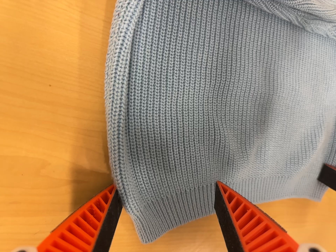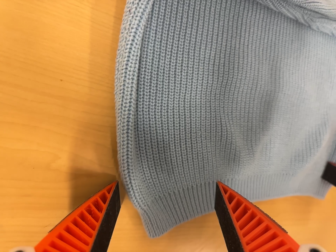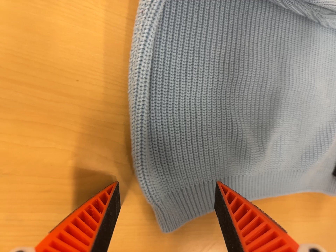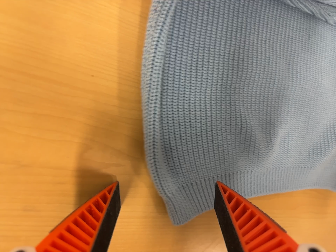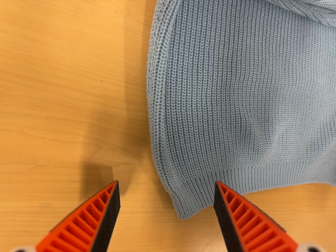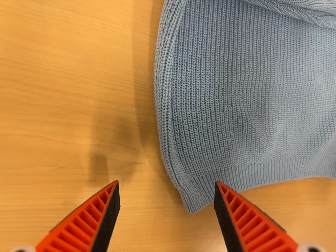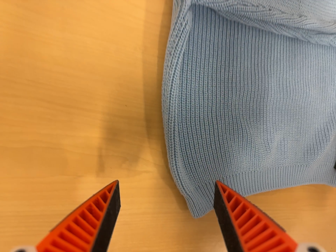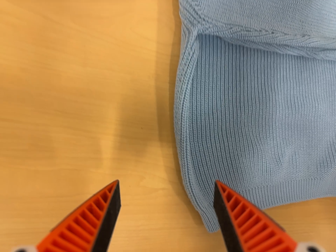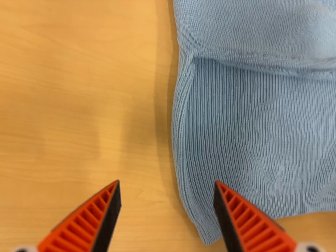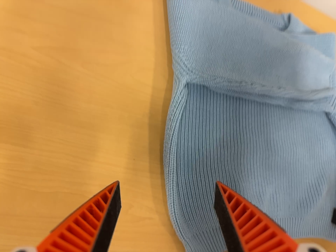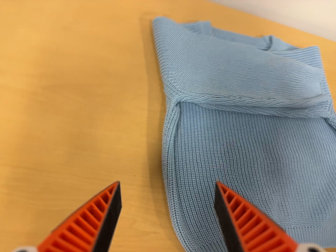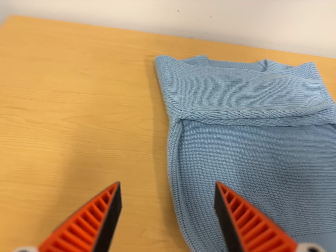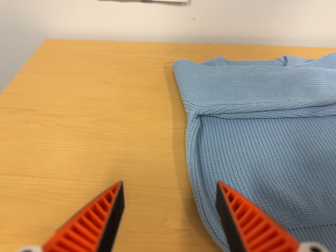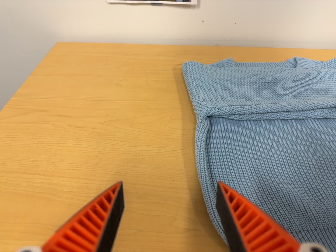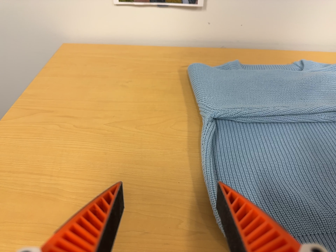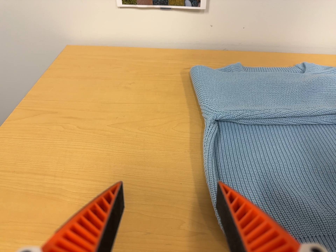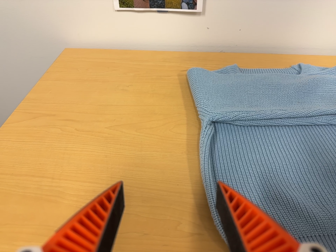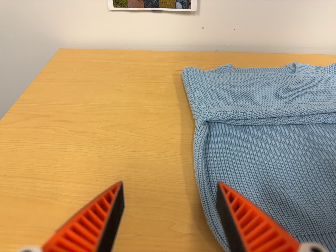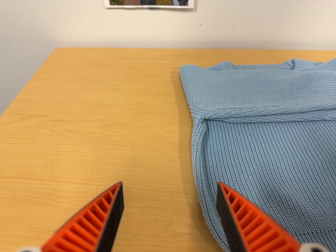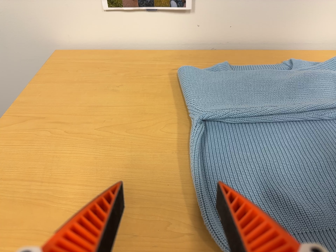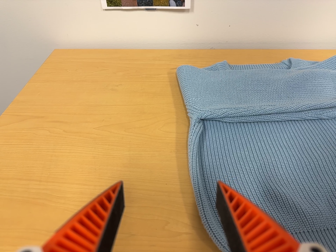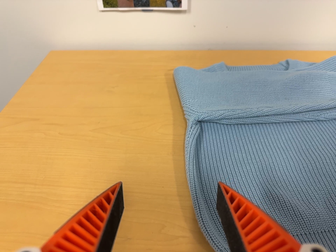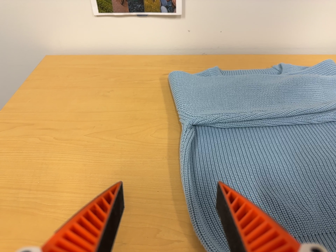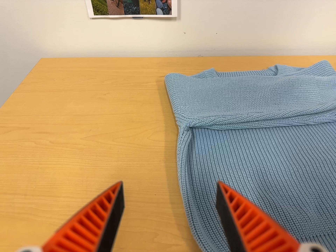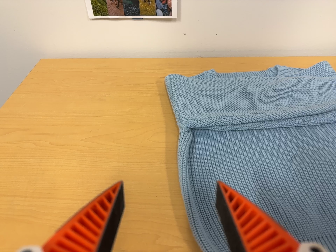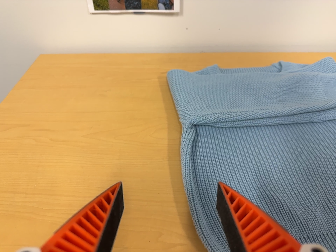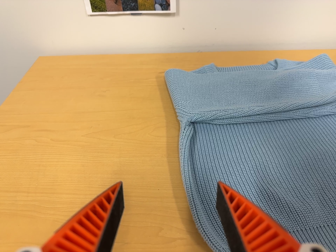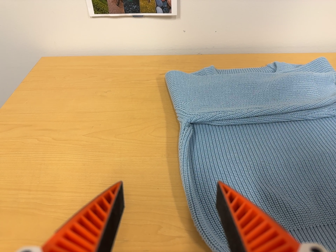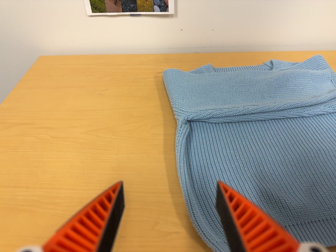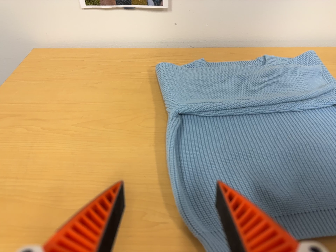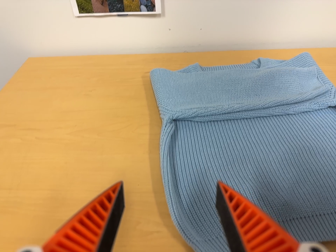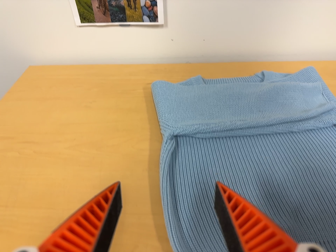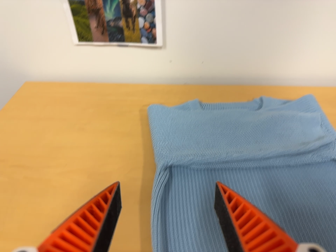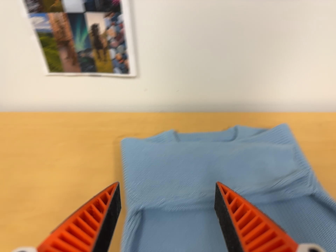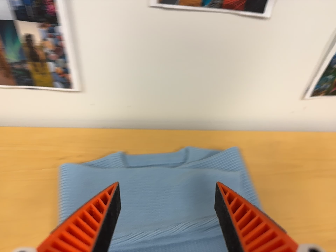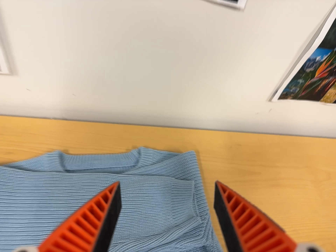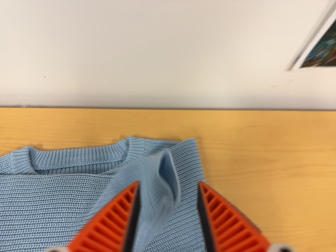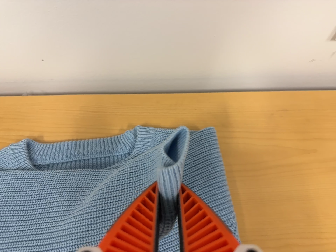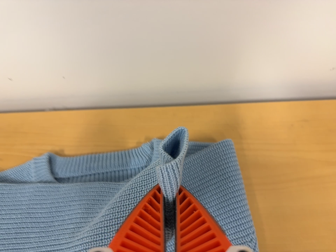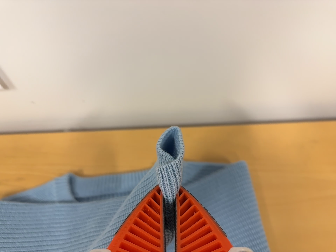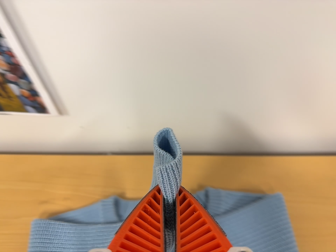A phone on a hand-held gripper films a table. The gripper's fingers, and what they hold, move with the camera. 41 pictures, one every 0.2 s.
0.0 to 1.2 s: The camera travels backward, about 8 cm, so what stands in front gets smaller.
1.2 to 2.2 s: The camera pans to its left by about 15 degrees. It travels backward, toward the bottom of its view and to its right, about 18 cm. Its aim tips toward the top of its view by about 35 degrees, and the scene shifts downward. It rolls about its line of sight by about 10 degrees, and the scene rotates counterclockwise.
2.2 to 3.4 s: The camera travels toward the bottom of its view, about 5 cm.
3.4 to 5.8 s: The camera shifts only a little, or ends up much as it began.
5.8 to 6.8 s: The camera travels toward the top of its view and to its right, about 22 cm, so close, fixed things drift downward.
6.8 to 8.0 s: The camera swings to its left by about 10 degrees, and the scene slides to the right. It travels forward and toward the top of its view, about 20 cm, so what stands in front looms larger.
The film runs backward here.
